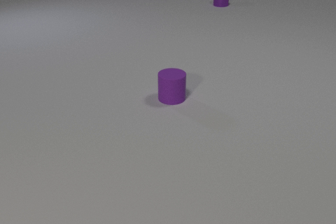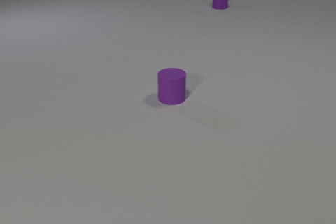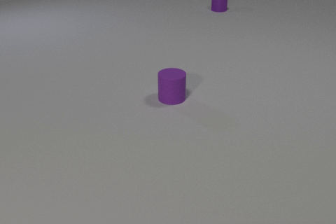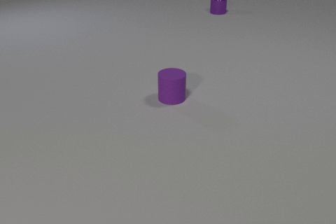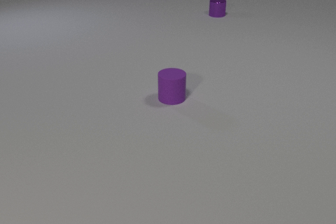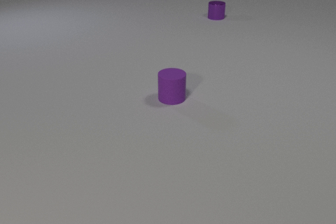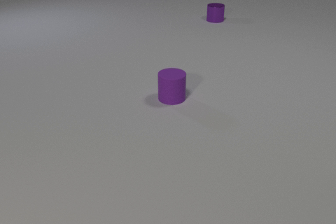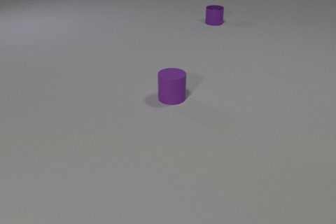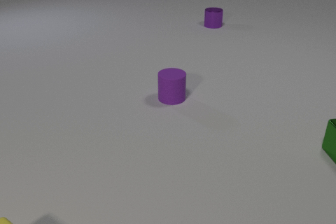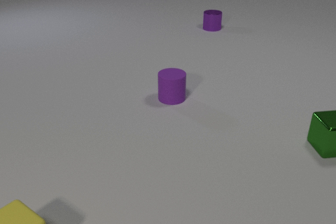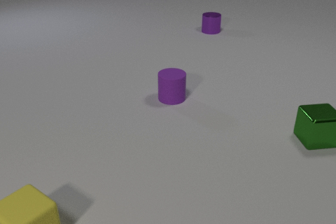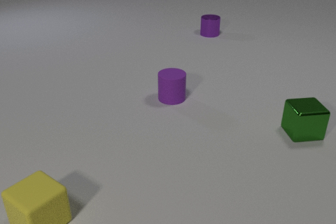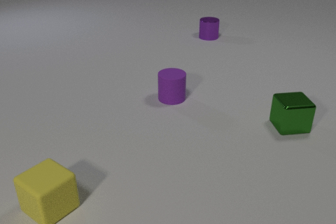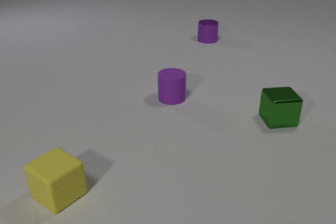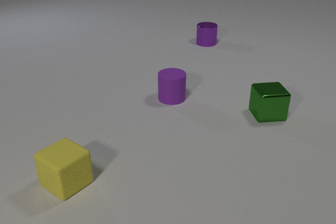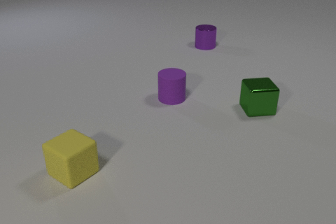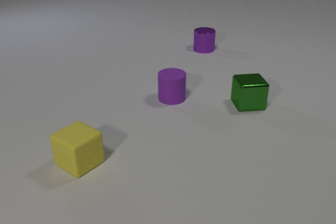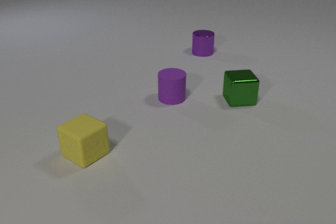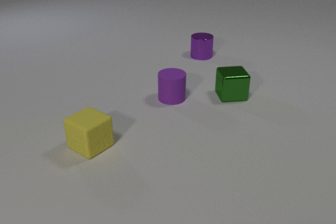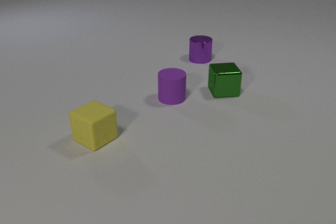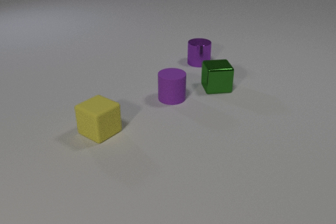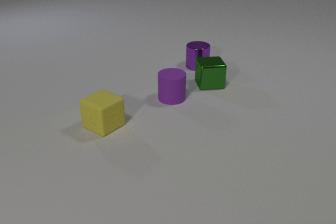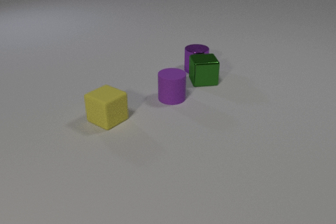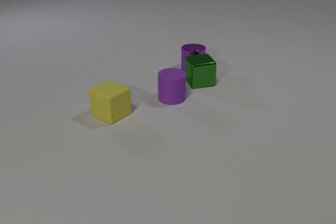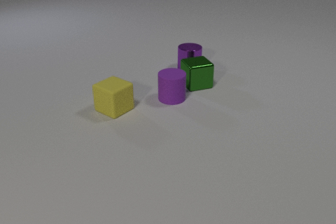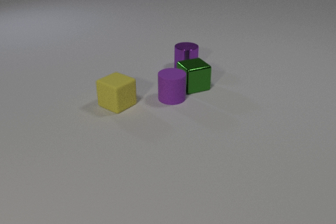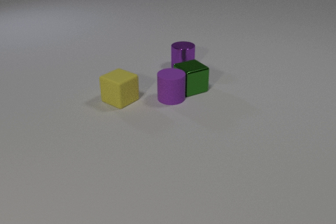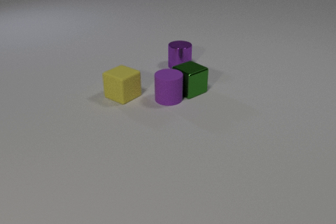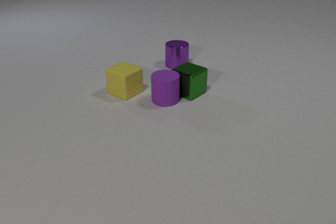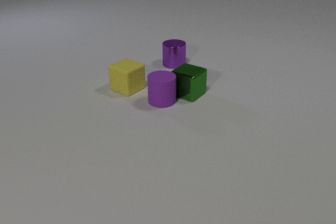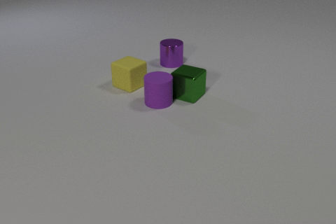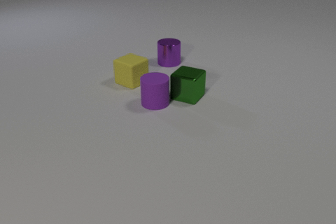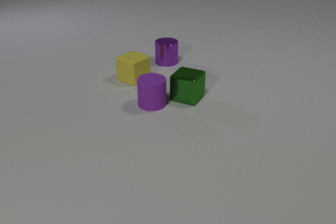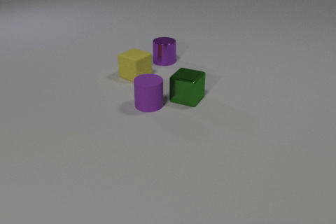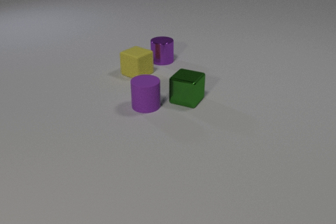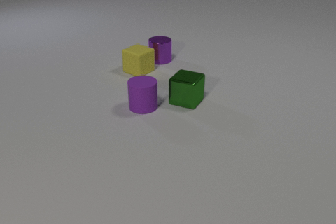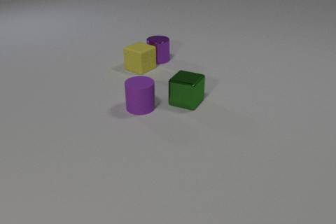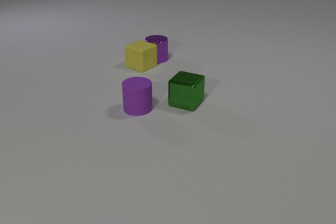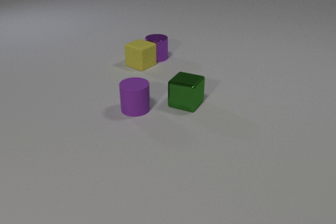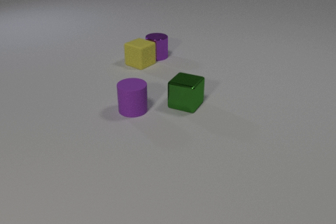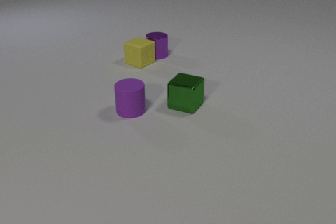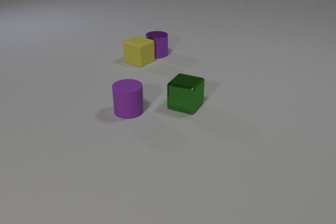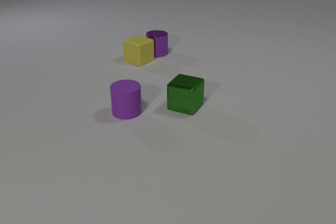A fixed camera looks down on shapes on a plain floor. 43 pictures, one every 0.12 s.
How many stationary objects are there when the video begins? 1.
What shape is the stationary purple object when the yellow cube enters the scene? cylinder.
What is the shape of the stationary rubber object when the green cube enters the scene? cylinder.
0.00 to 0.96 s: The green metal cube comes in at the right edge, slides to the left. The purple metal cylinder slides toward the camera. The yellow rubber cube comes in at the bottom edge.
0.96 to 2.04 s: The green metal cube slides to the left and away from the camera. The purple metal cylinder slides toward the camera. The yellow rubber cube slides away from the camera and to the right.
2.04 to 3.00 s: The green metal cube slides to the left and away from the camera. The purple metal cylinder slides toward the camera and to the left. The yellow rubber cube slides away from the camera. The green metal cube and the purple metal cylinder collide.
3.00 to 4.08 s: The green metal cube slides toward the camera, spins so that its near face slides to the right, counterclockwise seen from above. The purple metal cylinder slides to the left and away from the camera. The yellow rubber cube slides away from the camera. The purple rubber cylinder slides to the left and toward the camera. The green metal cube and the purple rubber cylinder collide.
4.08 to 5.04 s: The green metal cube slides toward the camera. The purple metal cylinder slides away from the camera. The yellow rubber cube slides away from the camera. The purple rubber cylinder slides to the left and toward the camera. The purple metal cylinder and the yellow rubber cube collide.
